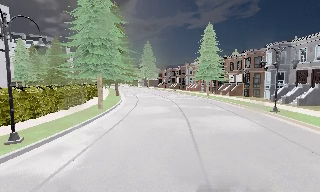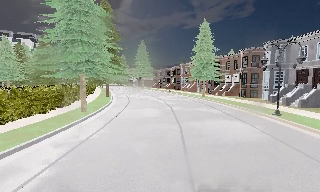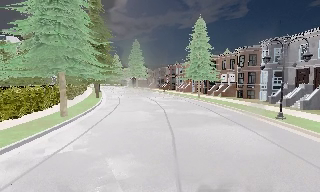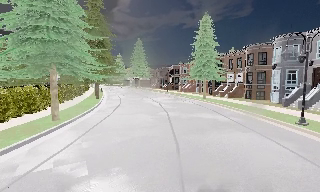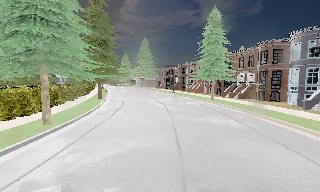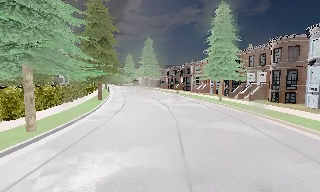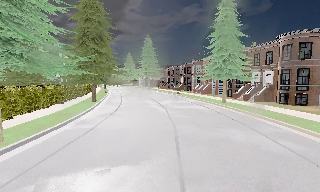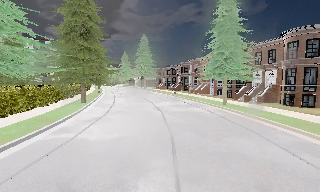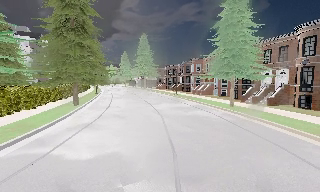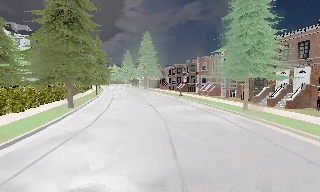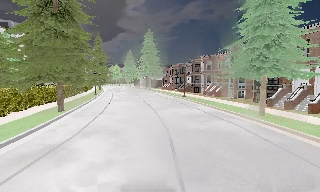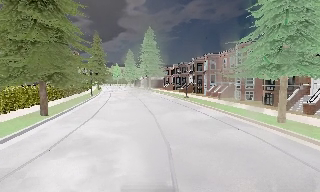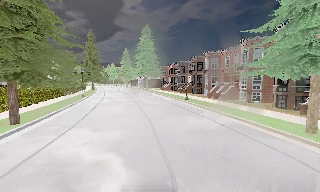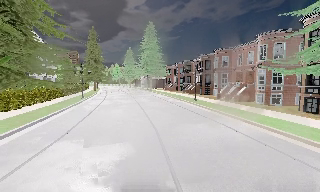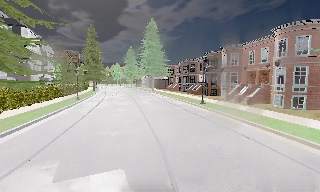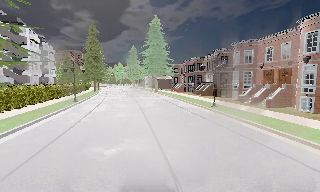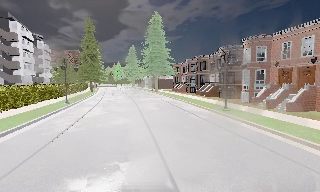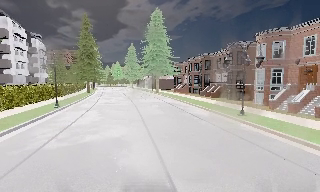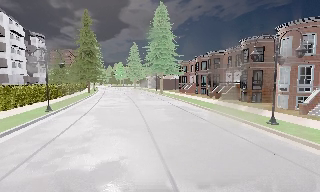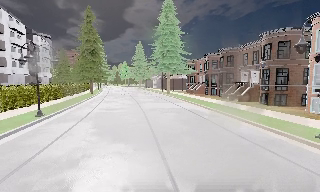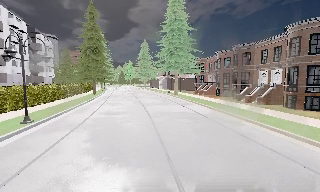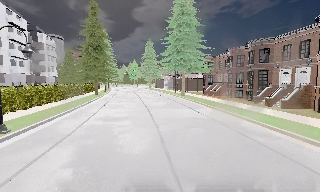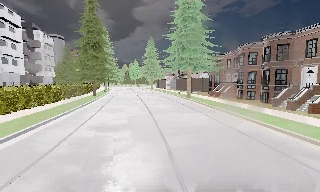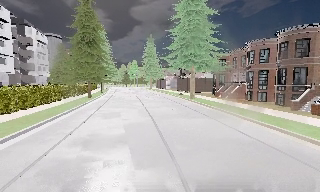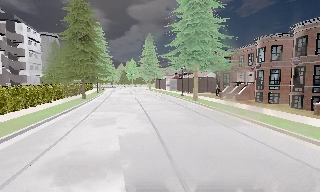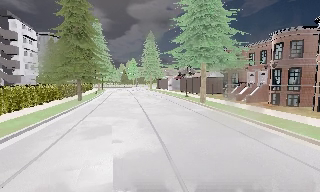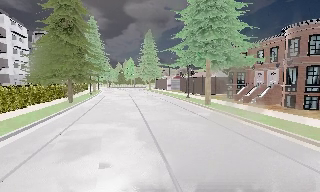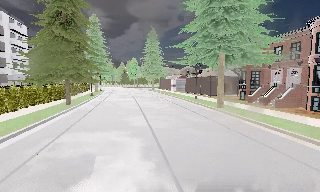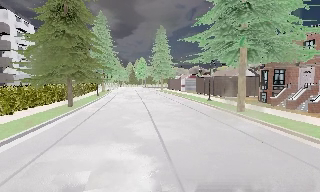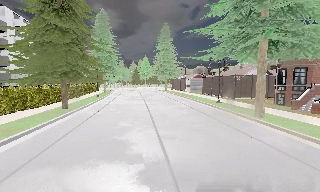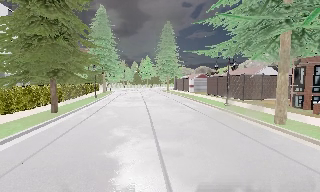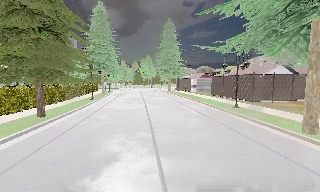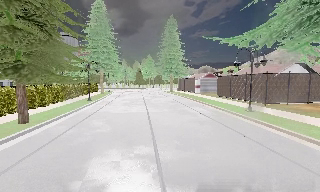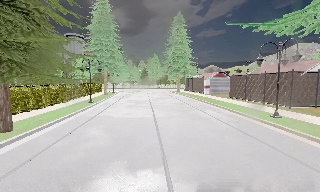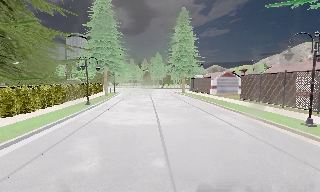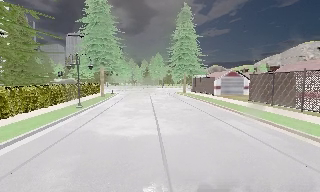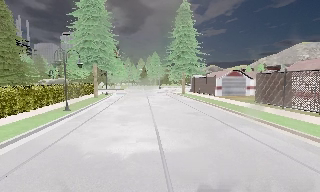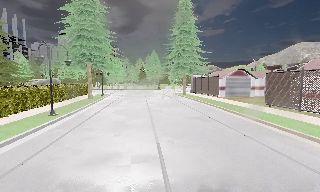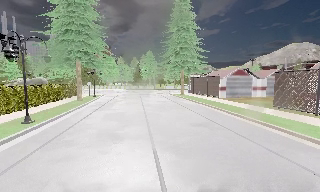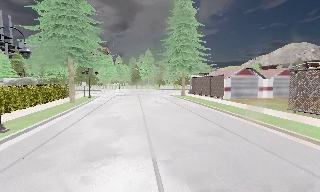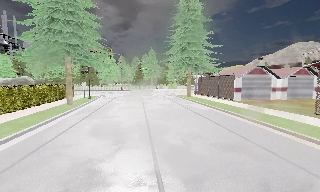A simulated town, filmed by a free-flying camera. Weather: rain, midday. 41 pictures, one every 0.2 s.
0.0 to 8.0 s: The camera pans to its left, which is counterclockwise from overhead, by about 15 degrees. It travels forward, about 70 m, so what stands in front looms larger.
The film runs forward here.
